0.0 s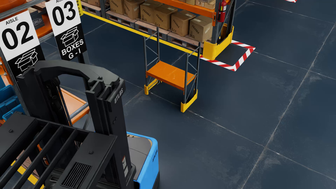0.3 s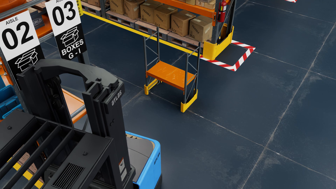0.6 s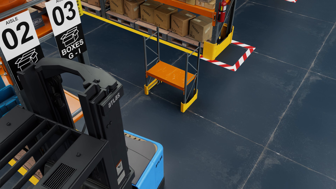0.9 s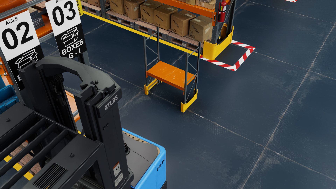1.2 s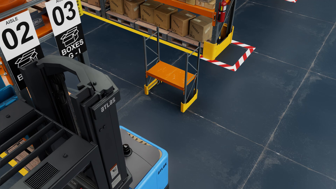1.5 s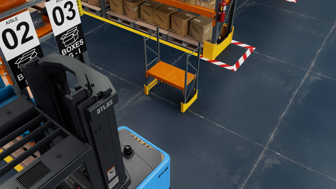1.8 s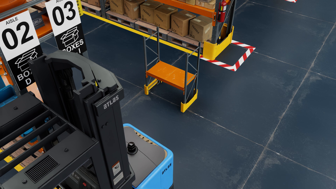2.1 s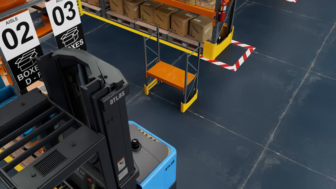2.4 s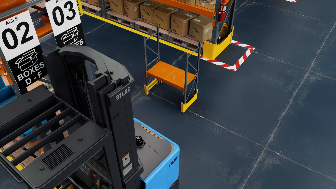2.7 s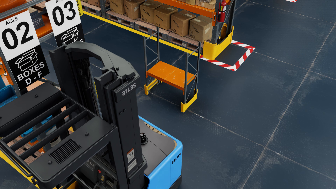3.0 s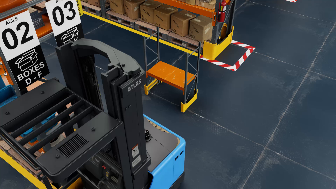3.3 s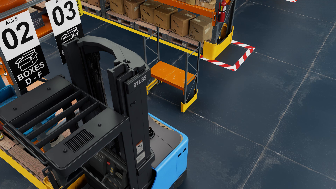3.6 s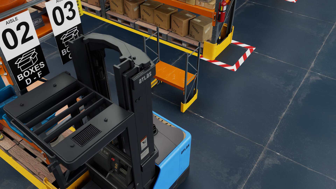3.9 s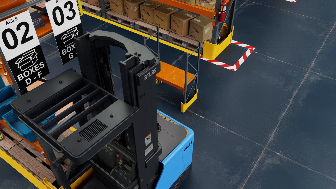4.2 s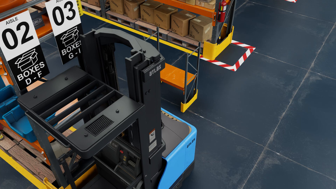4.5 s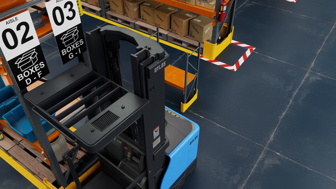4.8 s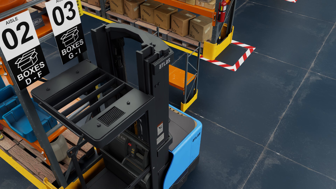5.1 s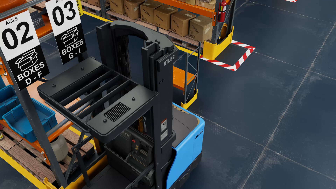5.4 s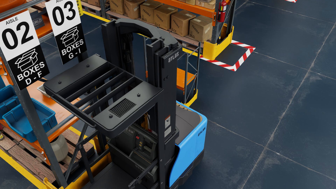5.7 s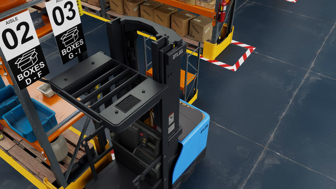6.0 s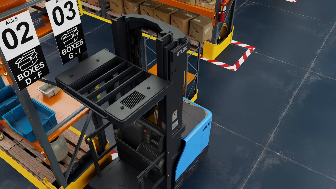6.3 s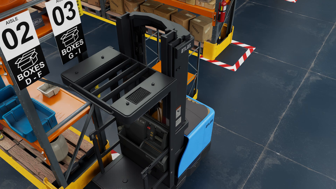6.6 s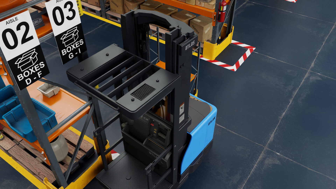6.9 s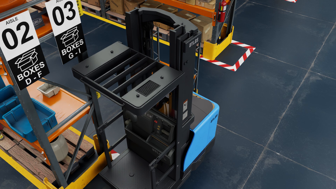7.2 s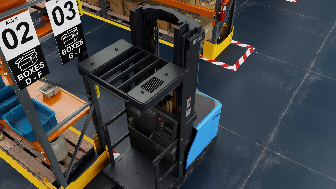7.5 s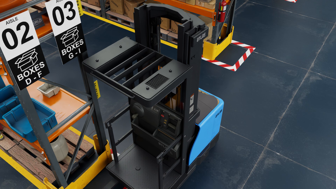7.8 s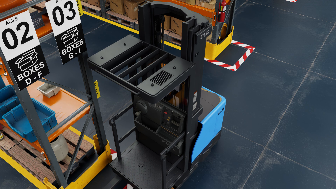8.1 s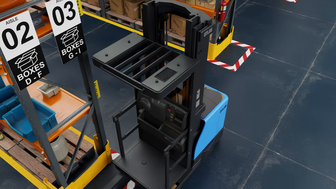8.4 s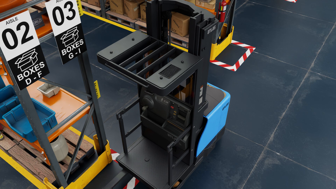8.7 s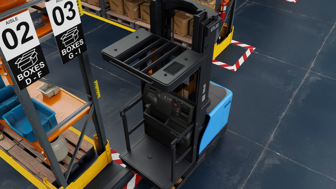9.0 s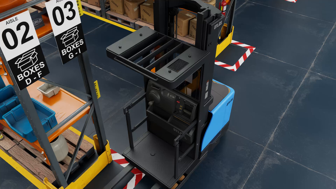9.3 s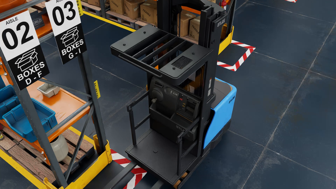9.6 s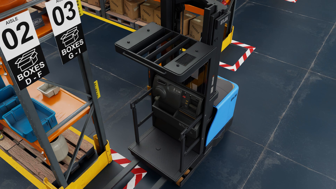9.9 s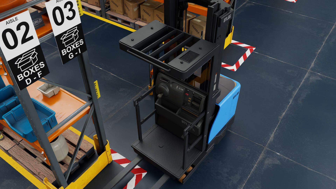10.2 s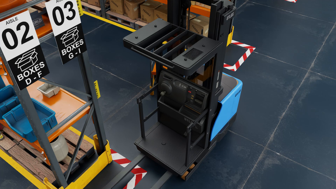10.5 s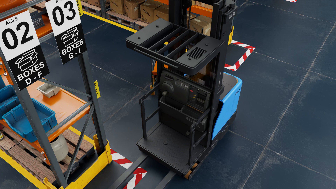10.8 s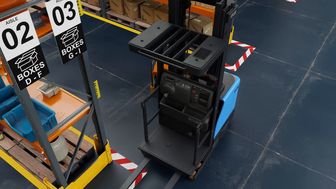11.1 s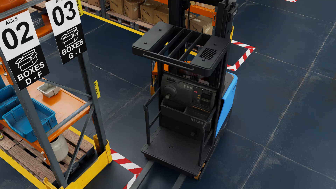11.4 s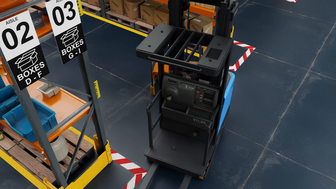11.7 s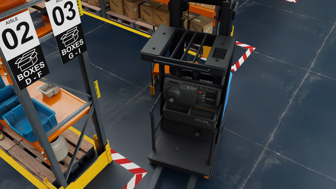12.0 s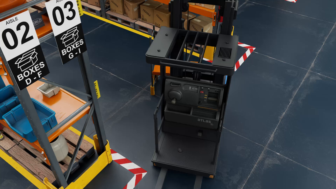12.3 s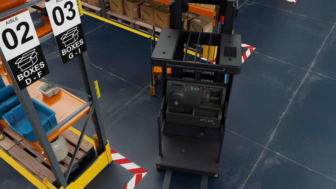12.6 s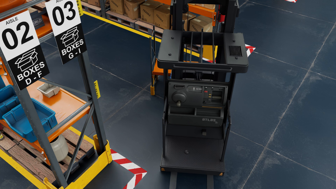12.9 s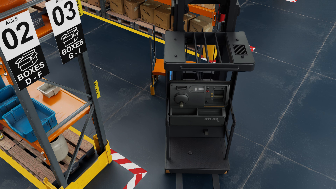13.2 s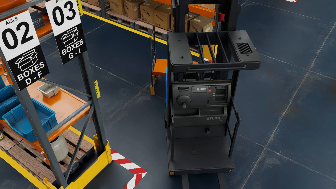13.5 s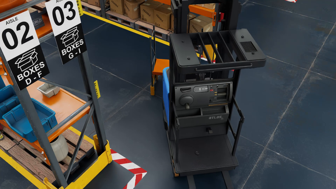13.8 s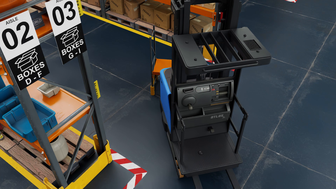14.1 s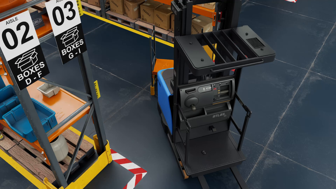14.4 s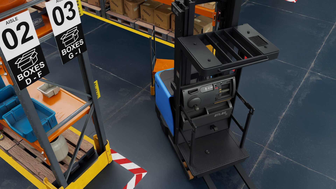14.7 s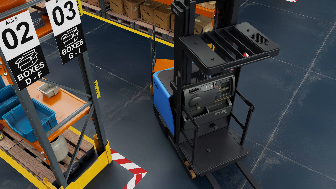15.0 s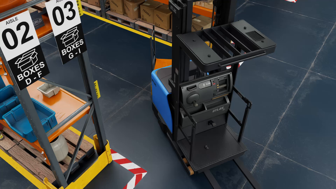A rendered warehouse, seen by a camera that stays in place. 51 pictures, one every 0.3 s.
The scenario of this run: A forklift runs into an object in its way.
